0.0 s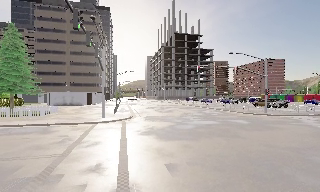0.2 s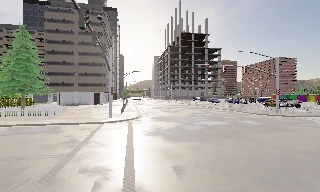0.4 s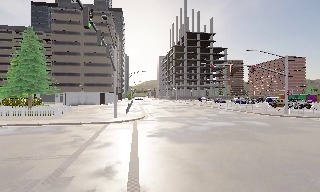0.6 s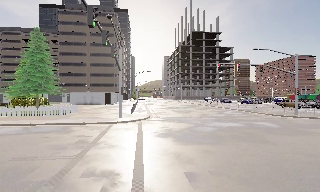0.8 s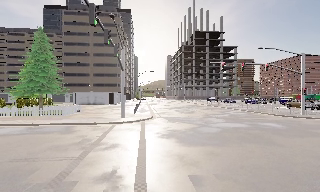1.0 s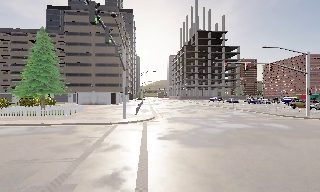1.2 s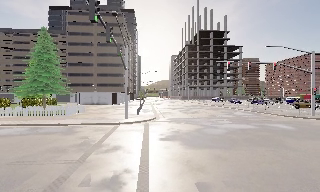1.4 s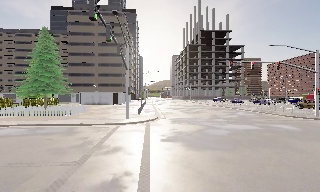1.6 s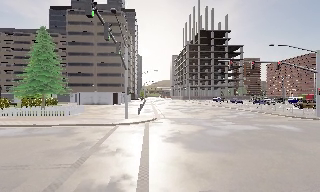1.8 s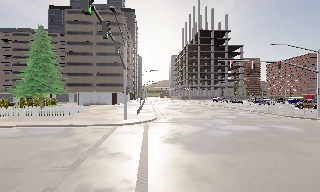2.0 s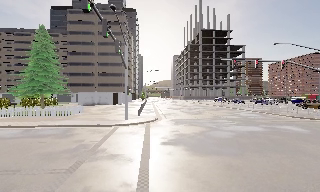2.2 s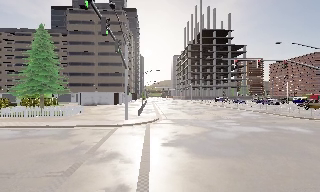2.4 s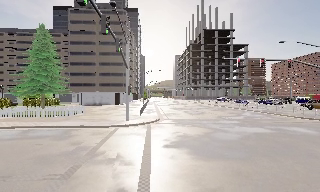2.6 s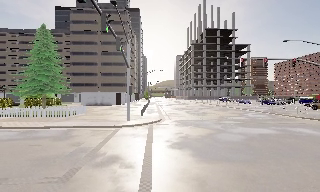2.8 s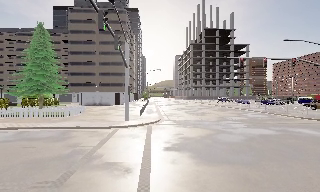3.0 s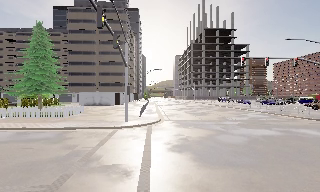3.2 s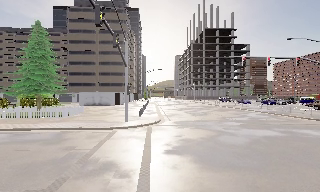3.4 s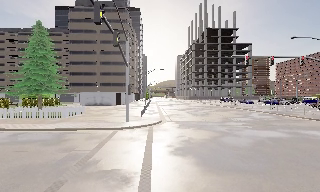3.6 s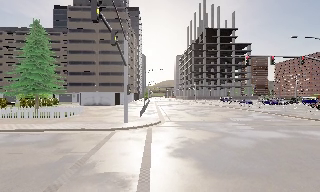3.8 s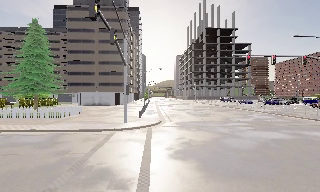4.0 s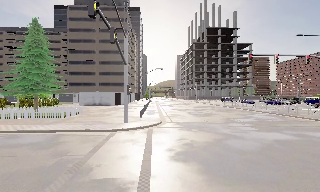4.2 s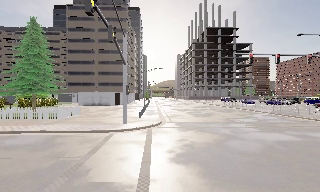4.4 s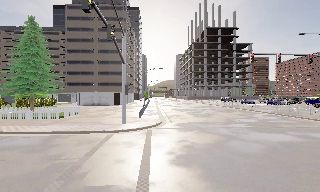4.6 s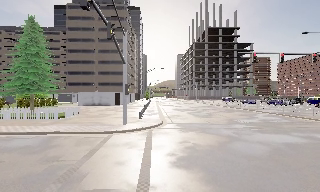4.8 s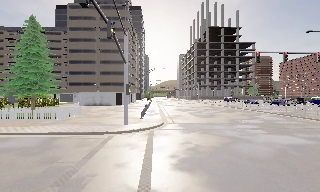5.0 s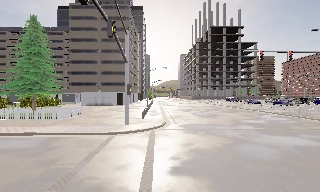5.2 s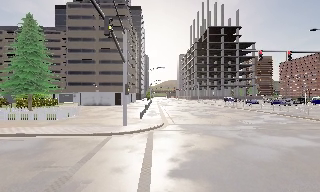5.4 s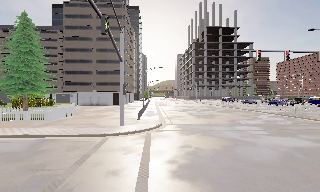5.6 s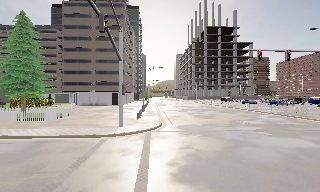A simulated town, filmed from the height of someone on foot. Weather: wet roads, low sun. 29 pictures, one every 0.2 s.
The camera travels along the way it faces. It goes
forward.
0.0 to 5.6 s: The camera swings to its left by about 10 degrees, and the scene slides to the right. It travels forward, about 6 m, so what stands in front looms larger.
The film runs forward here.
